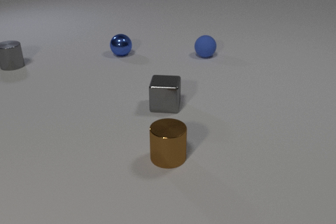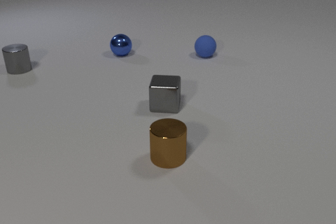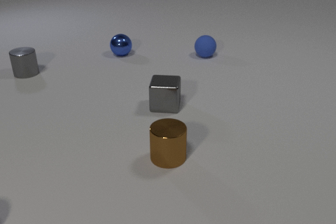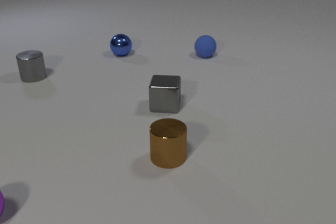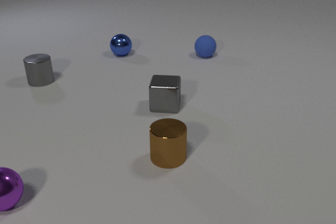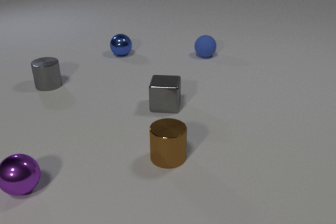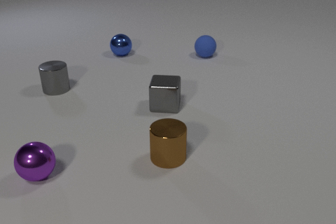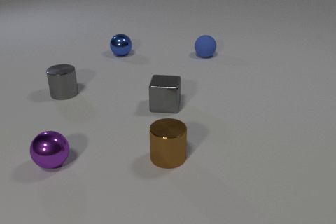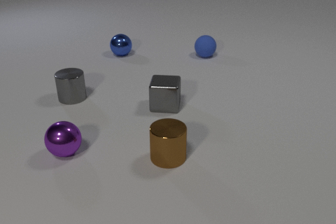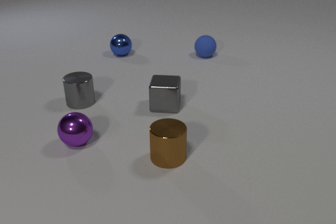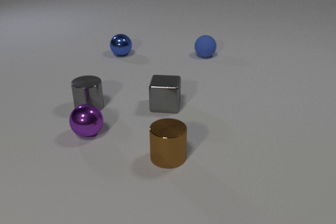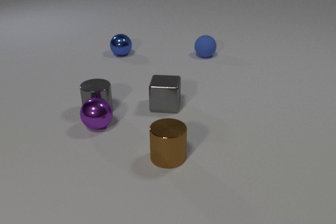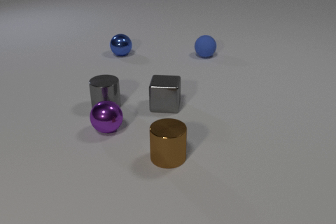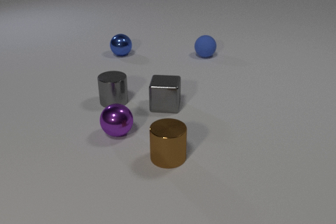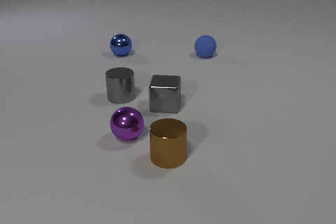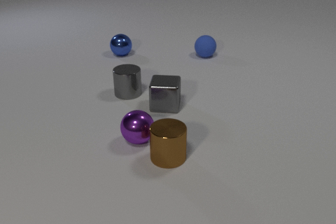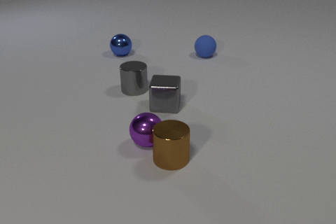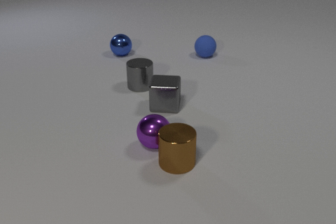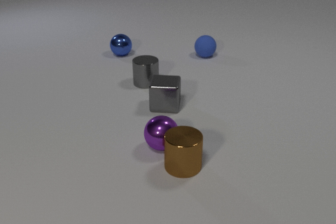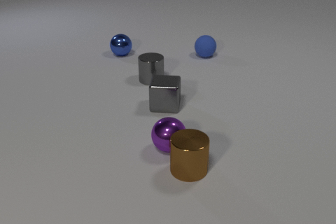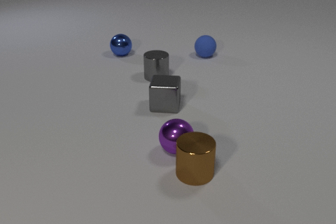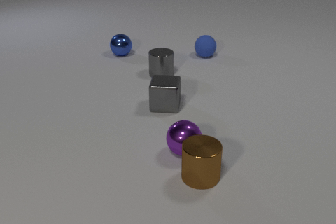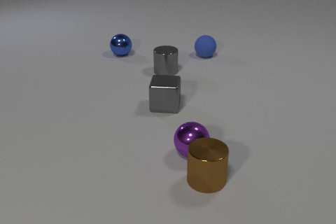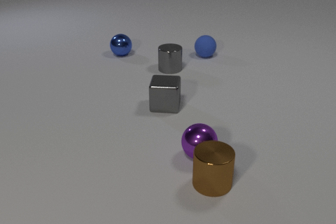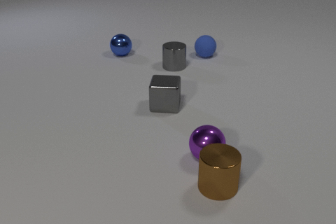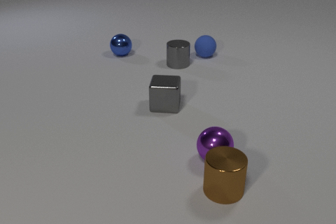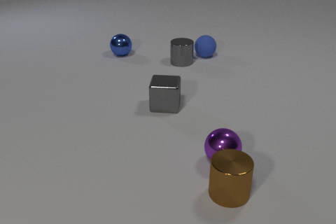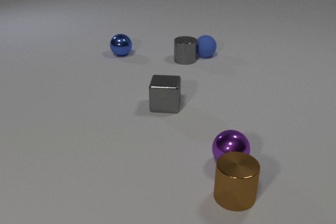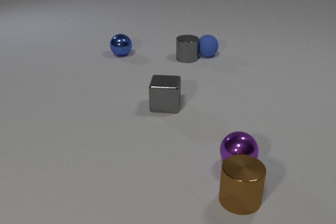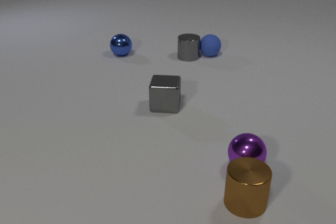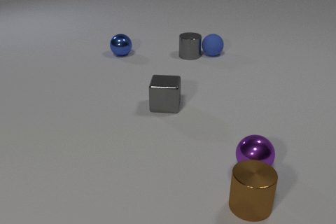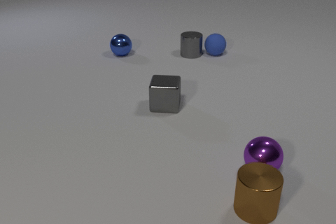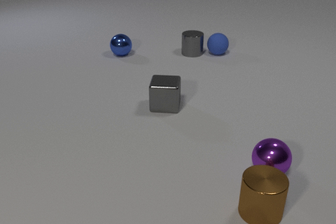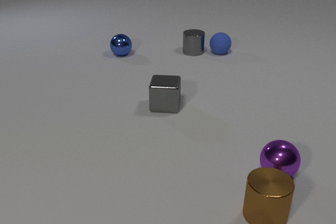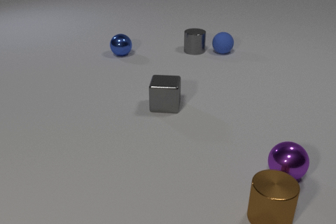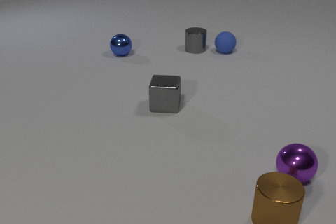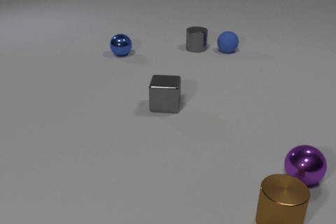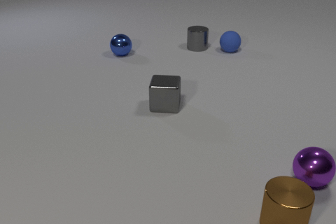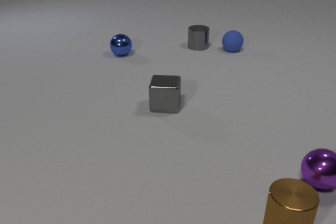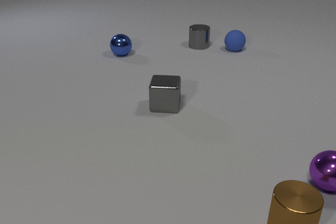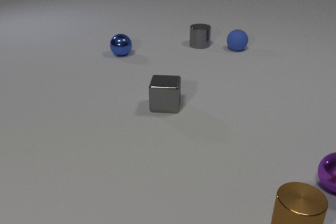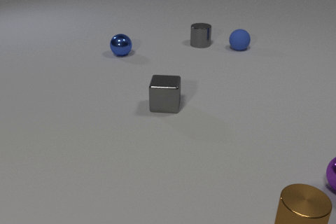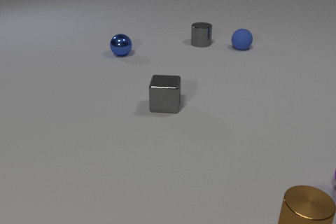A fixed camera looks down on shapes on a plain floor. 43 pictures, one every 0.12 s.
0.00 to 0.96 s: The purple metal sphere comes in at the left edge, rolls to the right and away from the camera. The gray metal cylinder slides toward the camera and to the right.
0.96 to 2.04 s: The purple metal sphere rolls to the right. The gray metal cylinder slides to the right. The brown metal cylinder slides to the right and toward the camera. The purple metal sphere and the gray metal cylinder collide. The purple metal sphere and the brown metal cylinder collide.
2.04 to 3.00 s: The purple metal sphere rolls to the right. The gray metal cylinder slides away from the camera and to the right. The brown metal cylinder slides to the right and toward the camera.
3.00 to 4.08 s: The purple metal sphere rolls to the right. The gray metal cylinder slides away from the camera and to the right. The brown metal cylinder slides to the right and toward the camera. The blue rubber sphere rolls to the right and away from the camera. The gray metal cylinder and the blue rubber sphere collide.
4.08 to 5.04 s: The purple metal sphere rolls to the right. The gray metal cylinder slides away from the camera. The brown metal cylinder slides to the right and toward the camera. The blue rubber sphere rolls to the right and away from the camera.
What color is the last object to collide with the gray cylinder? blue.
How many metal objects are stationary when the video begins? 3.
How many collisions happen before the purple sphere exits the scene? 3.
